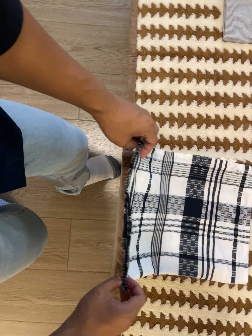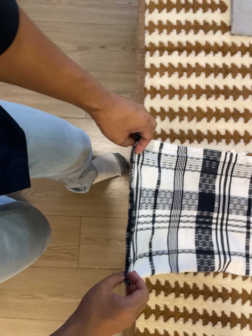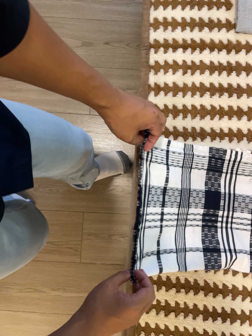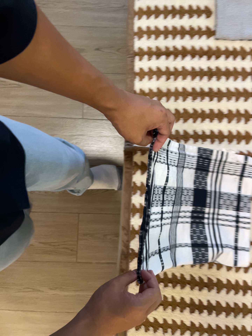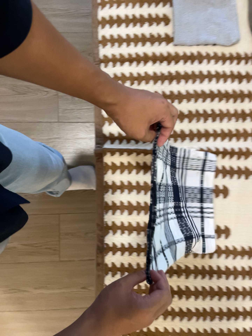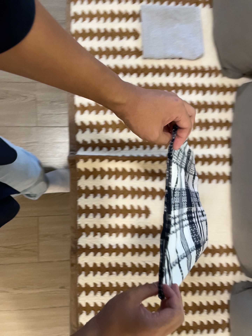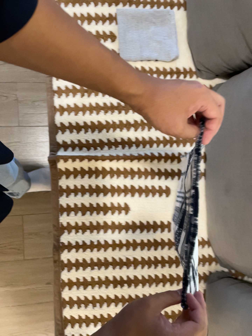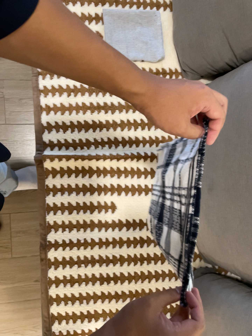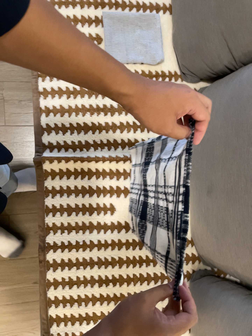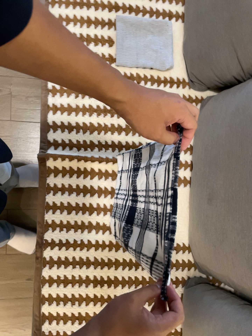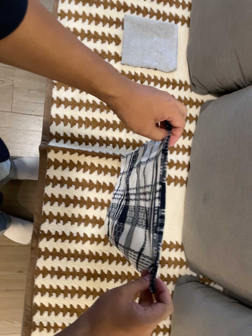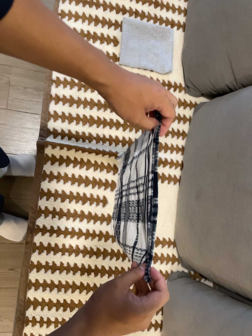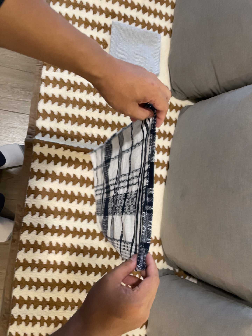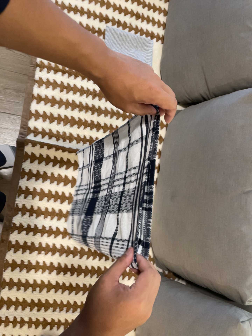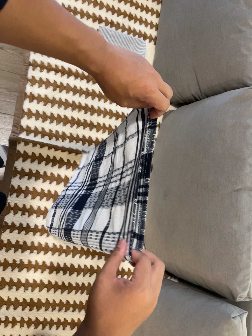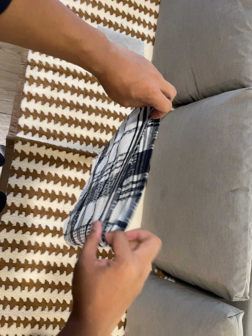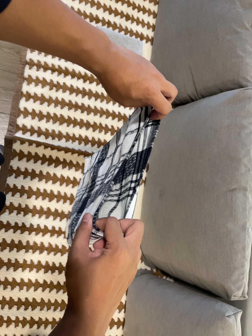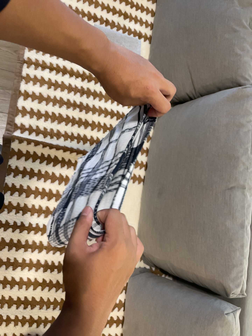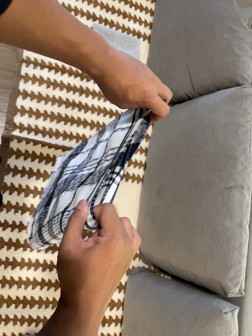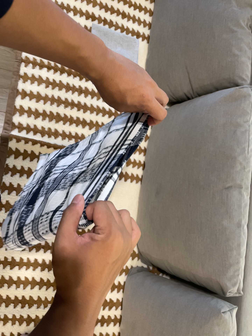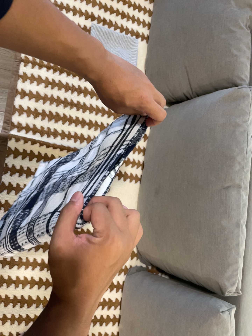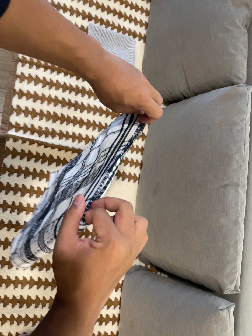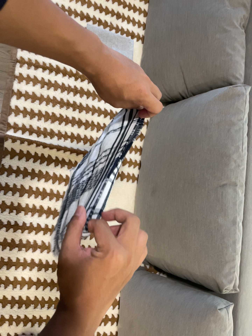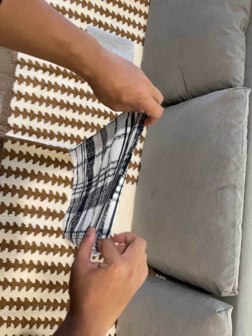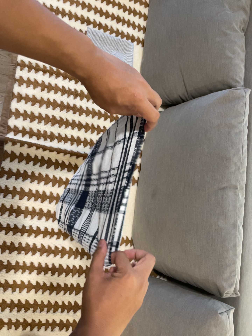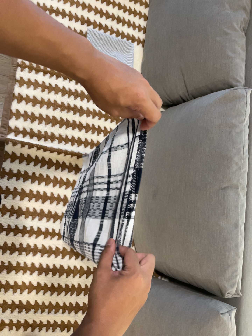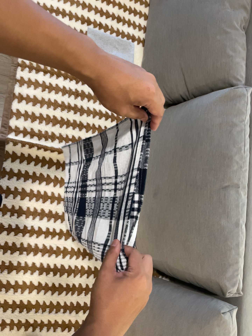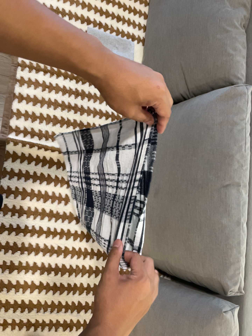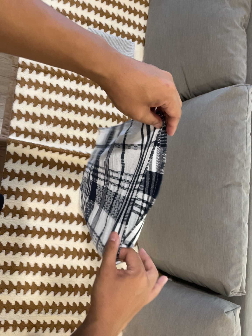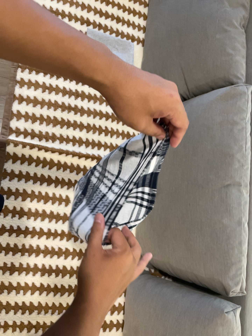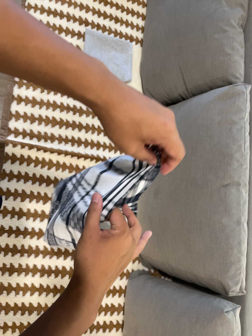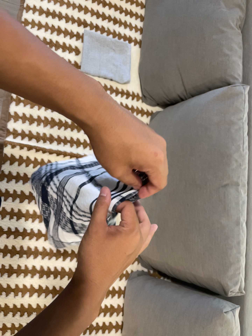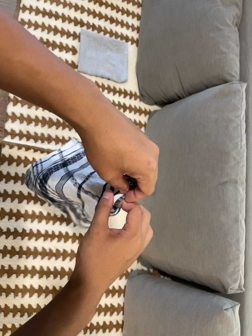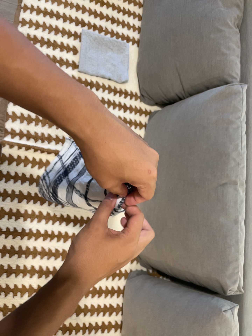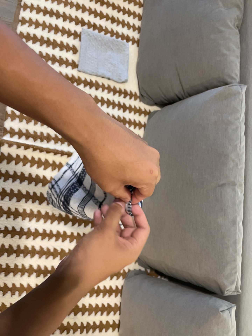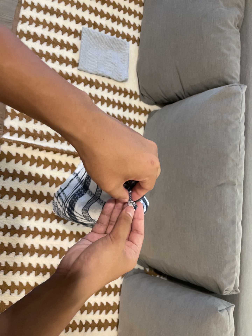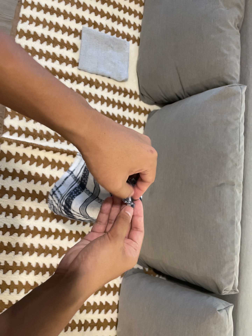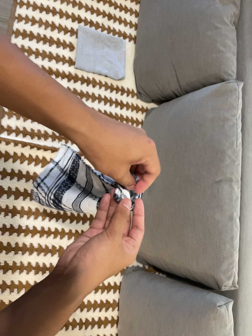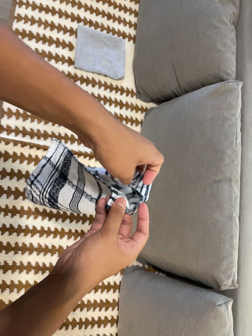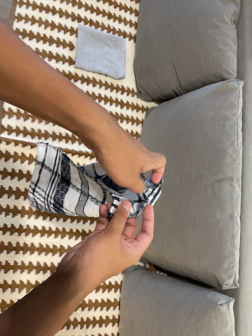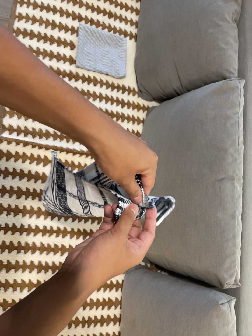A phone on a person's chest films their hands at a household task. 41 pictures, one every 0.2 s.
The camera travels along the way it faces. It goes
backward.
0.0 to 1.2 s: The camera travels backward and to its right, about 22 cm, so what stands in front gets smaller.
1.2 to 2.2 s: The camera travels backward, about 7 cm, so what stands in front gets smaller. It rolls about its line of sight by about 10 degrees, and the scene rotates clockwise.
2.2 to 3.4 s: The camera travels toward the bottom of its view, about 7 cm.
3.4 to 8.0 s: The camera shifts only a little, or ends up much as it began.
The film runs backward here.
